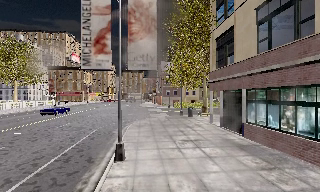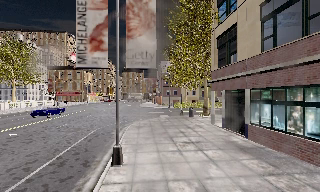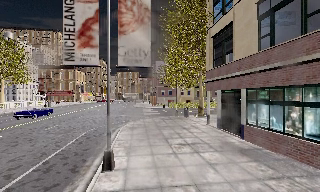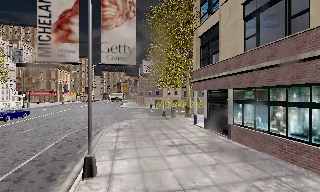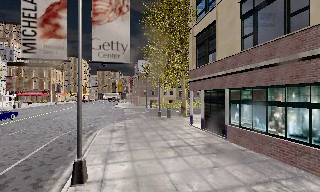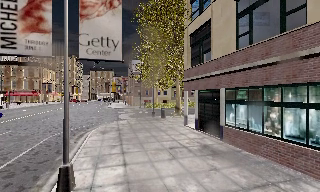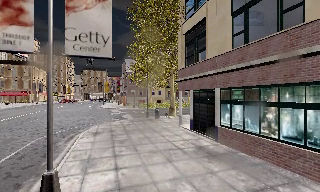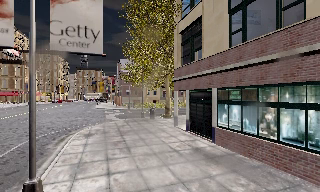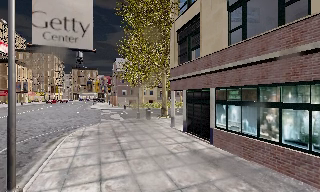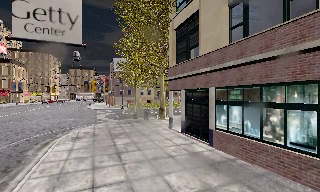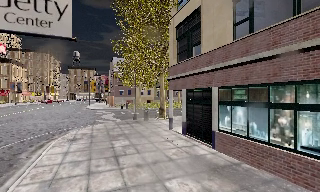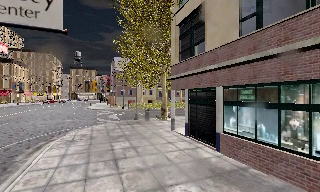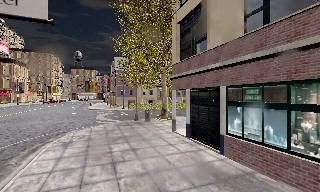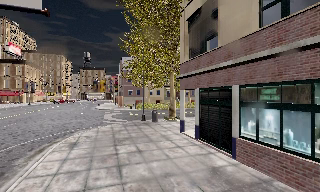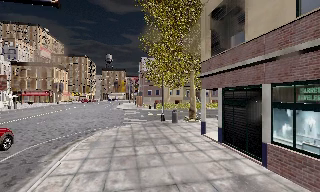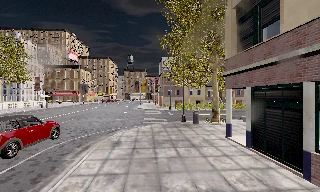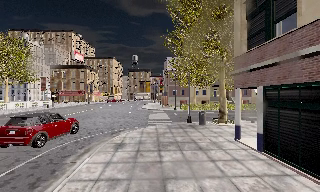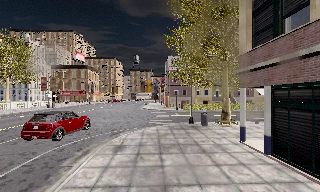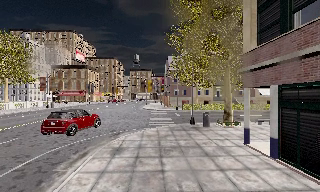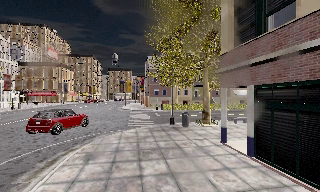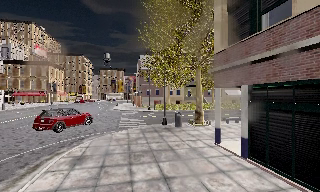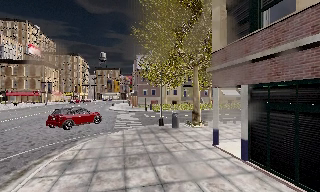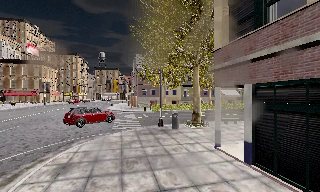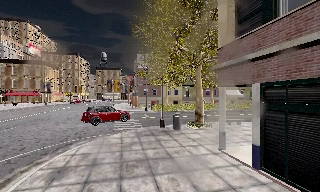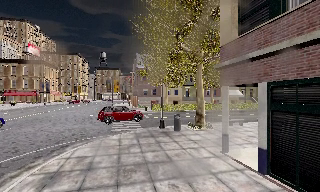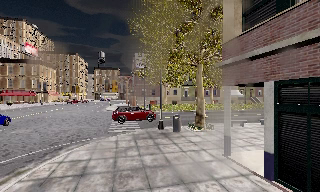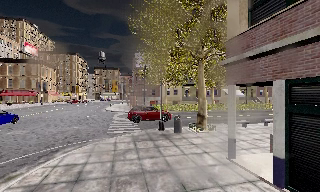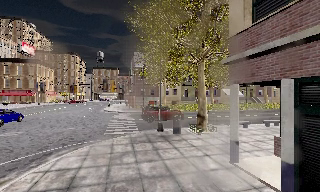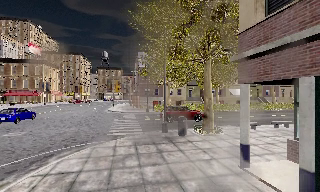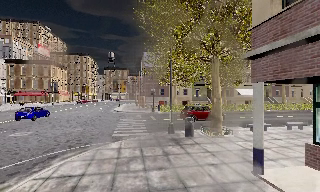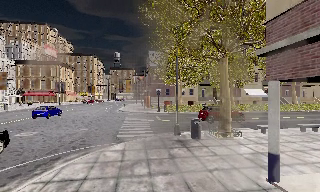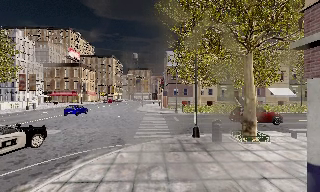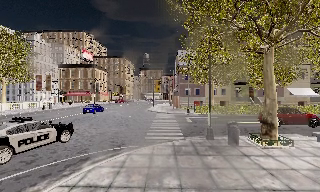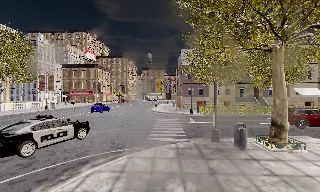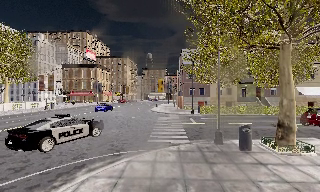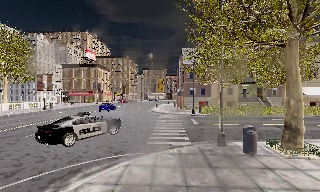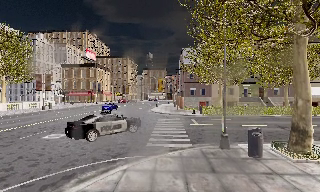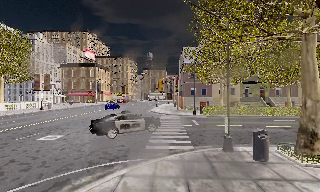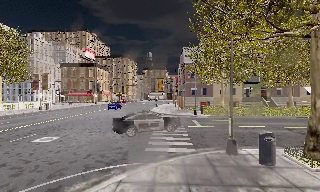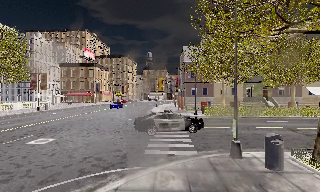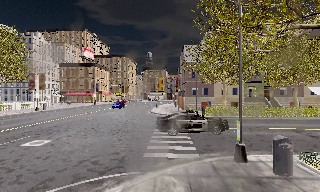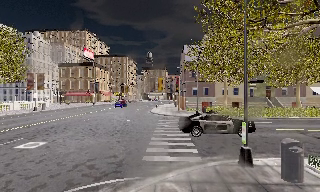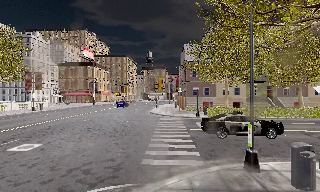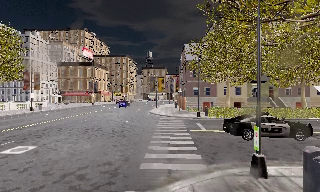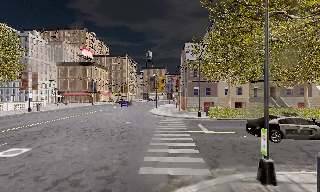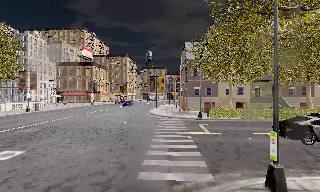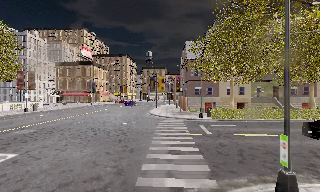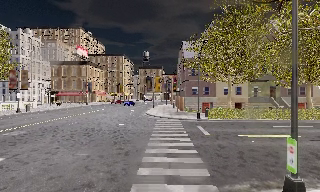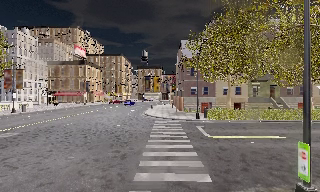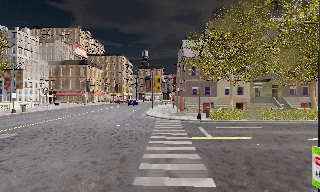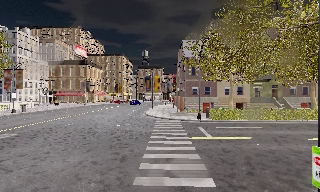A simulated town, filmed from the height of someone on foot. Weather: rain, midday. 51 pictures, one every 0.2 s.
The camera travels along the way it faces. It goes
forward.
0.0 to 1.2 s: The scene slides to the left, as the camera pans about 10 degrees to its right. It travels forward, about 2 m, so what stands in front looms larger.
1.2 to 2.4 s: The camera travels forward, about 2 m, so what stands in front looms larger.
2.4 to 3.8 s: The camera pans to its left, which is counterclockwise from overhead, by about 10 degrees. It travels forward, about 2.5 m, so what stands in front looms larger.
3.8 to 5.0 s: The camera travels forward, about 2 m, so what stands in front looms larger.
5.0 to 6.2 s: The camera swings to its left by about 10 degrees, and the scene slides to the right. It travels forward, about 2 m, so what stands in front looms larger.
6.2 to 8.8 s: The camera travels forward, about 5 m, so what stands in front looms larger.
8.8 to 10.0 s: The camera travels forward, about 2 m, so what stands in front looms larger. It loses speed.
The film runs forward here.
